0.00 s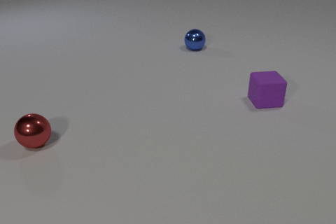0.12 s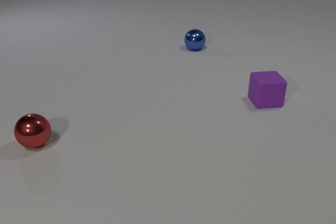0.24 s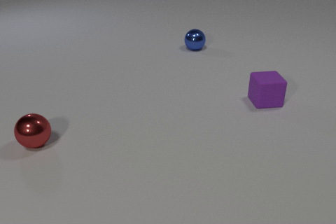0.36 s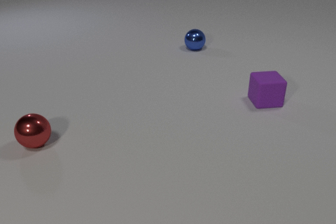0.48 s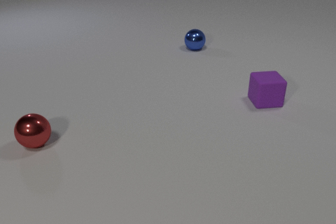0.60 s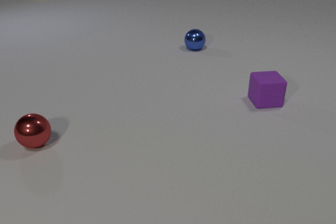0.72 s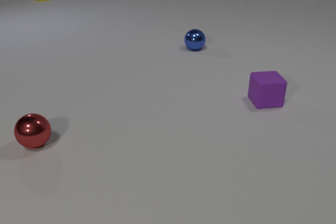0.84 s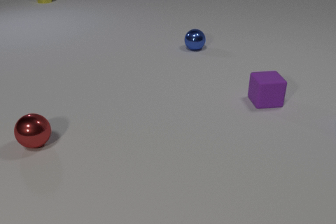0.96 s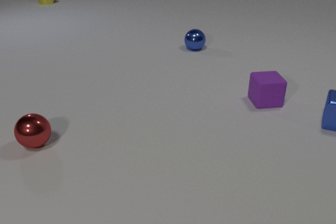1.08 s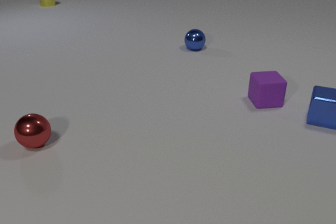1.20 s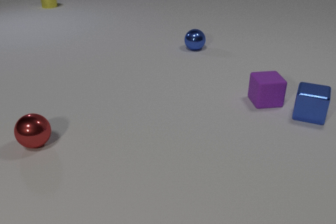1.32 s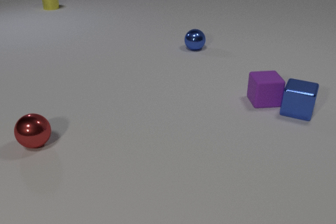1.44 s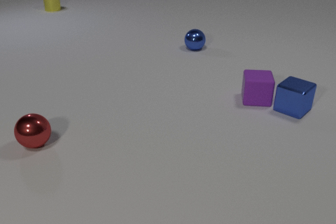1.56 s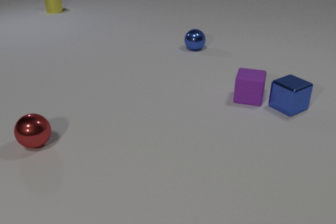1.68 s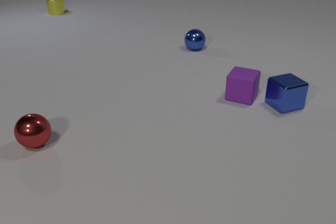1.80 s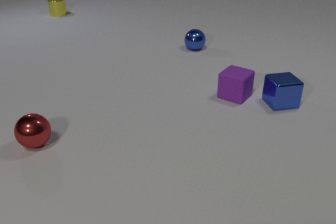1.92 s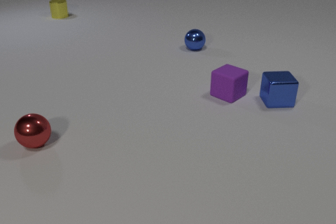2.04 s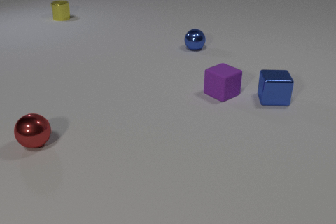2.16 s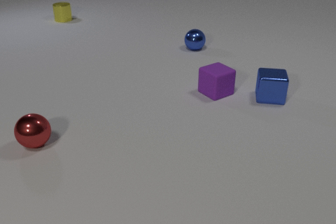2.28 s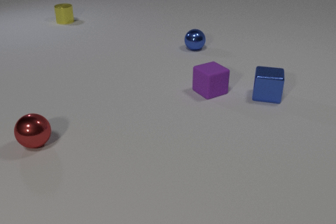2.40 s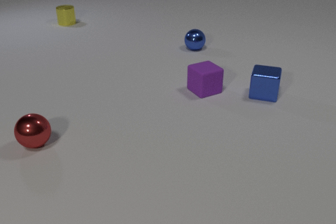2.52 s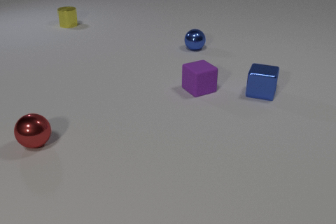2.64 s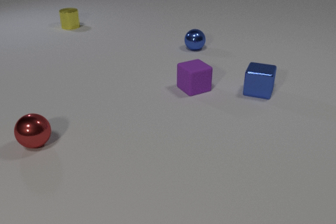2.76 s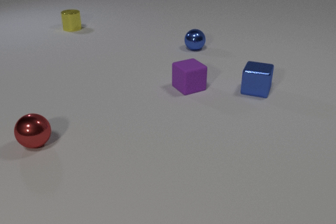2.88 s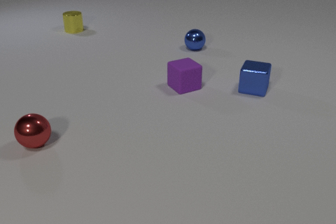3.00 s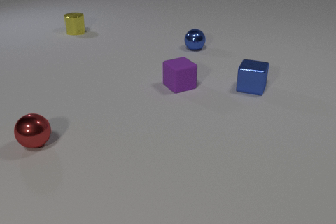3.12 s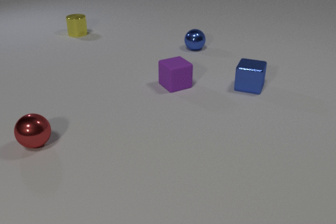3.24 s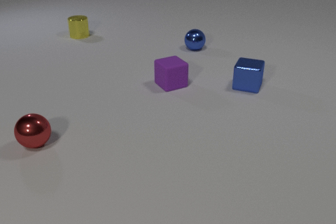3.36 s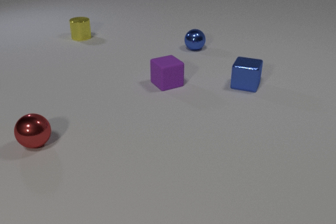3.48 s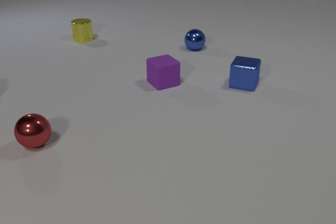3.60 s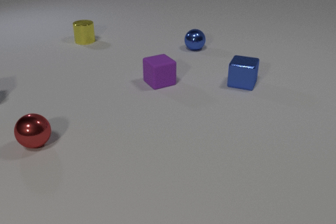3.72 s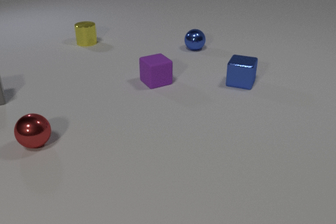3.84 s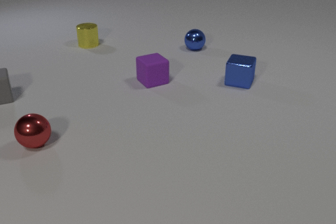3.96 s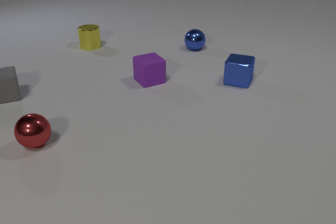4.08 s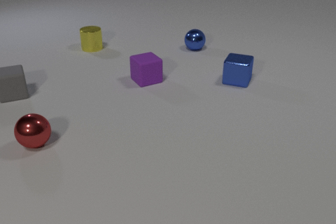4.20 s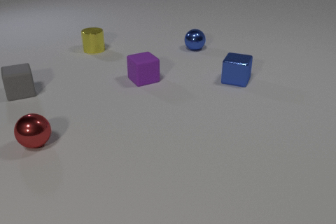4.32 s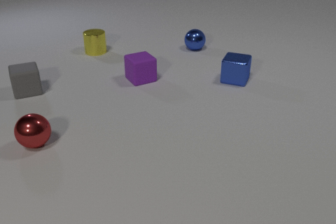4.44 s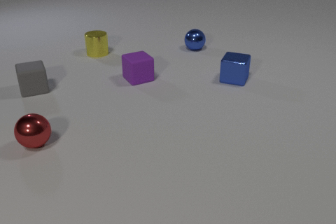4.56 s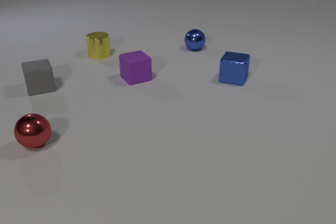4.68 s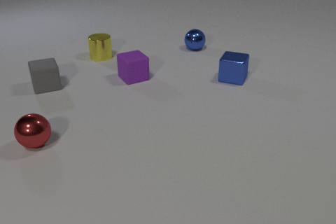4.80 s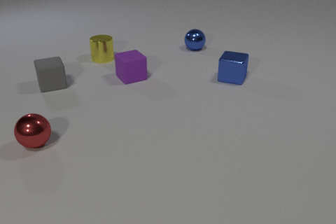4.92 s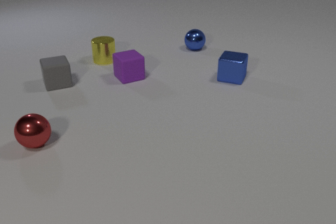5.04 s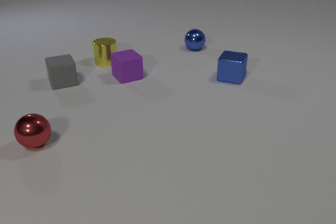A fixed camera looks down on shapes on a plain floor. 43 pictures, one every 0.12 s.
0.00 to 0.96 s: The blue metal cube comes in at the right edge, slides to the left. The yellow metal cylinder comes in at the top edge, slides toward the camera.
0.96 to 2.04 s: The blue metal cube slides to the left and away from the camera, spins clockwise seen from above by about 75 degrees, its near face sliding to the left. The purple rubber cube slides to the left, spins so that its near face slides to the left, clockwise seen from above. The yellow metal cylinder slides toward the camera. The blue metal cube and the purple rubber cube collide.
2.04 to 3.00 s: The blue metal cube slides to the left and away from the camera. The purple rubber cube slides to the left. The yellow metal cylinder slides toward the camera.
3.00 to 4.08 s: The blue metal cube slides to the left and away from the camera. The purple rubber cube slides to the left and away from the camera. The yellow metal cylinder slides toward the camera. The gray rubber cube comes in at the left edge, slides to the right.
4.08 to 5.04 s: The blue metal cube slides away from the camera and to the left. The purple rubber cube slides to the left and away from the camera. The yellow metal cylinder slides toward the camera. The gray rubber cube slides to the right.
How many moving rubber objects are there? 2.
What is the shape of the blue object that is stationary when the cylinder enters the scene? sphere.
What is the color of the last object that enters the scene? gray.
